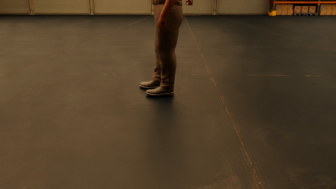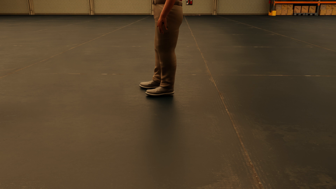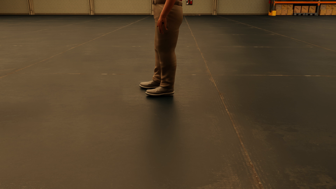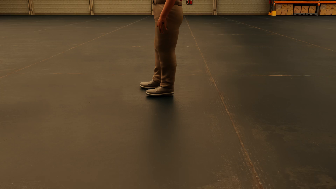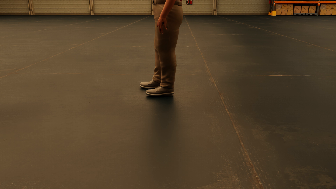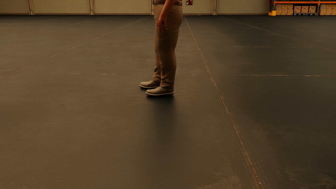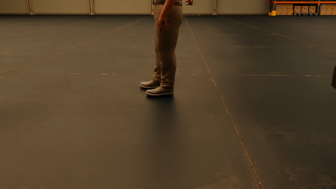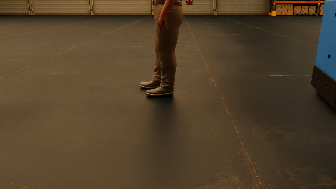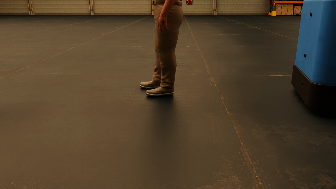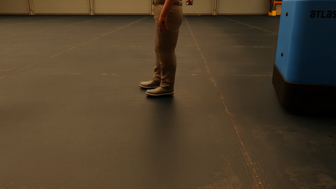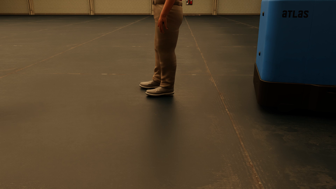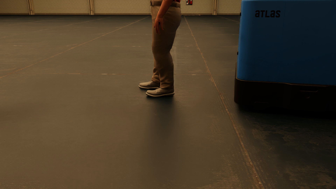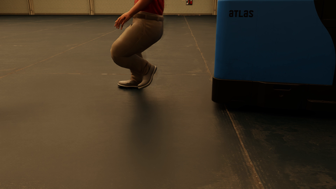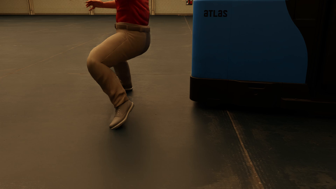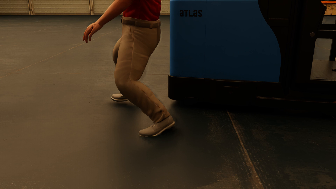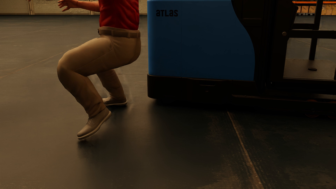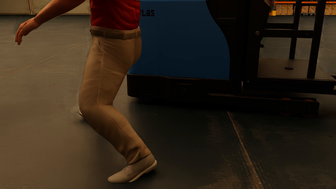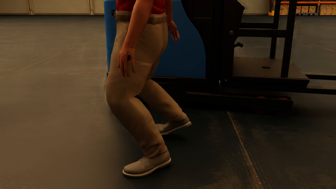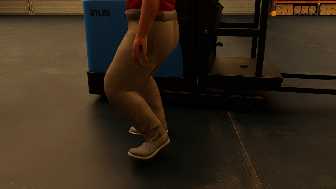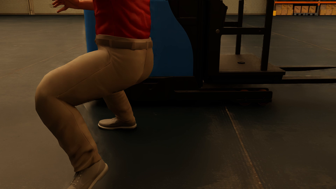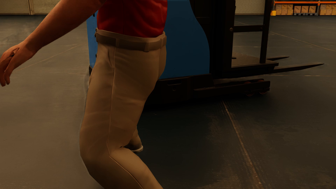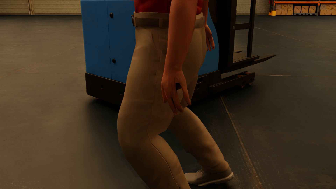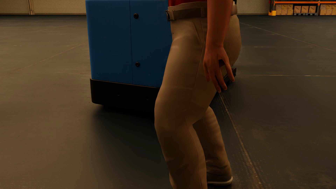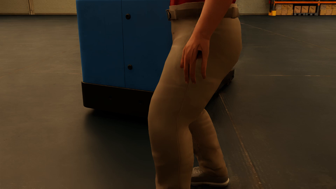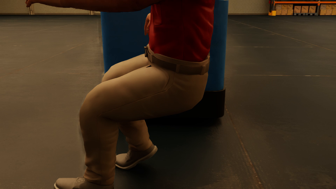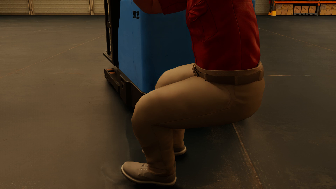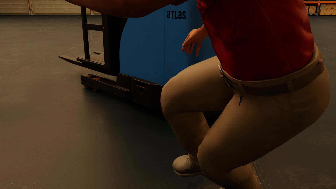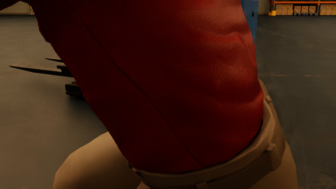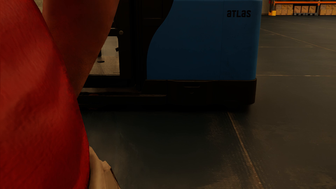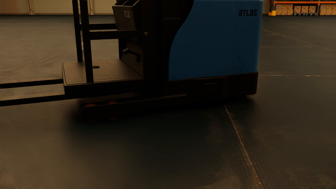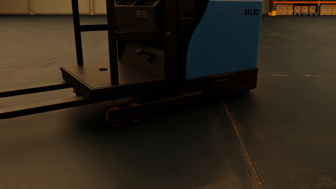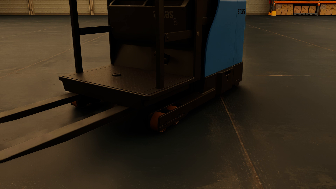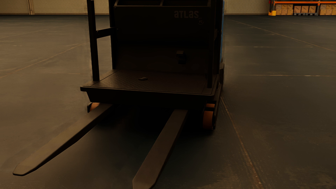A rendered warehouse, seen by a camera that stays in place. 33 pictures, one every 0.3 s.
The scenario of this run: Near miss between a forklift and a person.
